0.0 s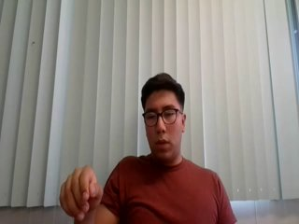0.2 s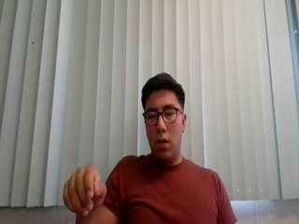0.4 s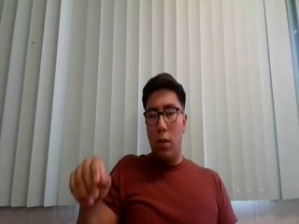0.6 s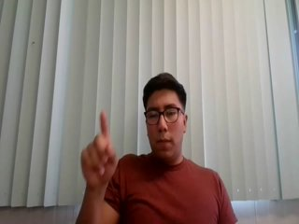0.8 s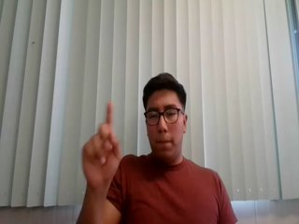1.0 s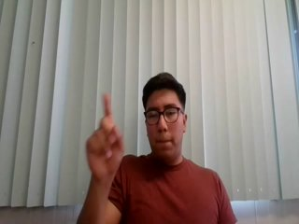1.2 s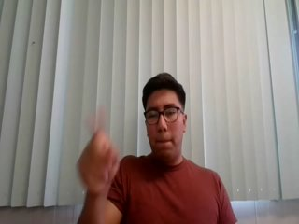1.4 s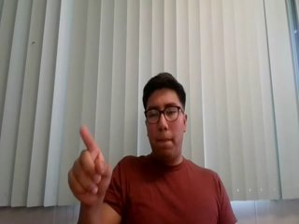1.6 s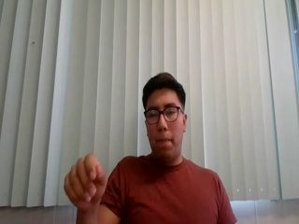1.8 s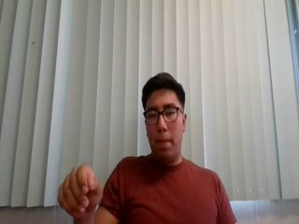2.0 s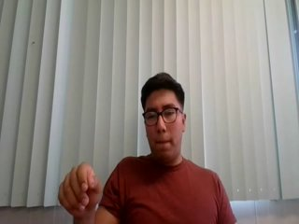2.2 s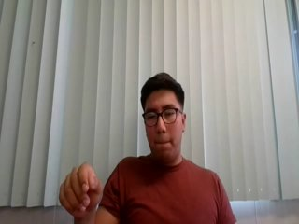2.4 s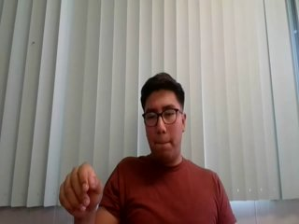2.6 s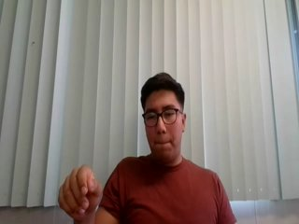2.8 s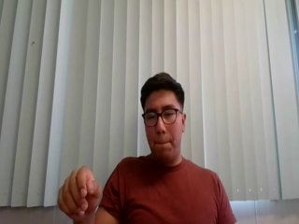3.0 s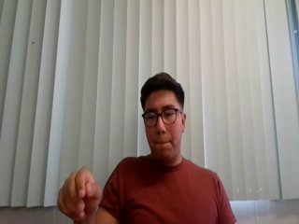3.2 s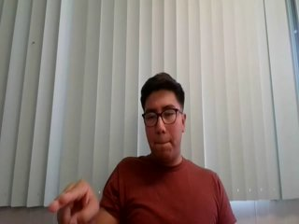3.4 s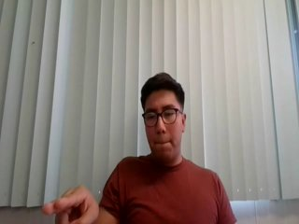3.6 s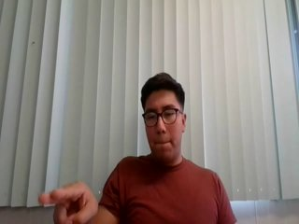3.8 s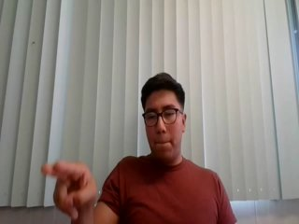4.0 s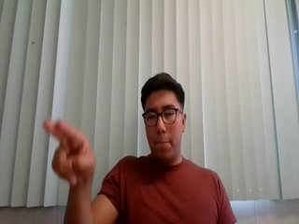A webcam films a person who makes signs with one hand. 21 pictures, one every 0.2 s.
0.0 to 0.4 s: Pointing with two fingers.
0.5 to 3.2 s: Double click with one finger.
3.3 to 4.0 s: Pointing with two fingers.
